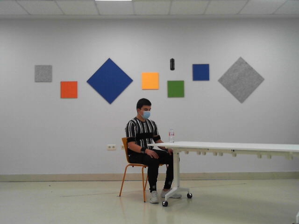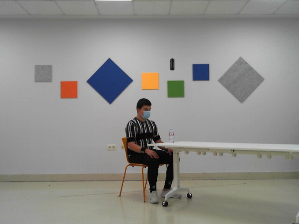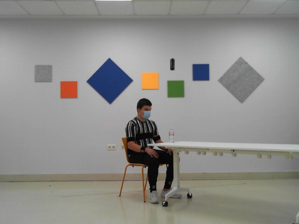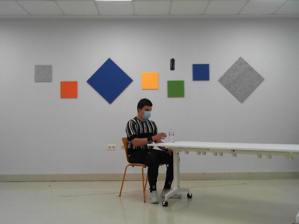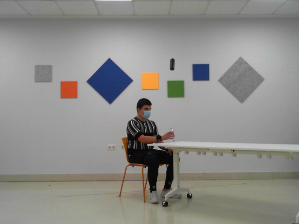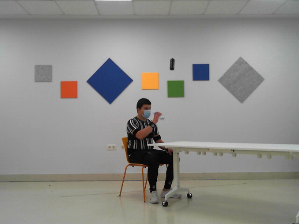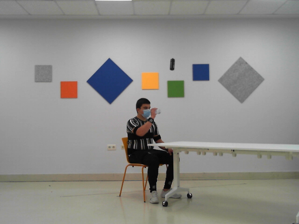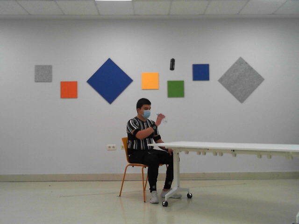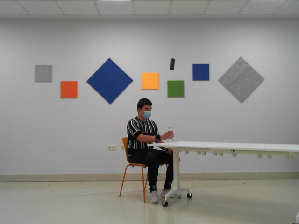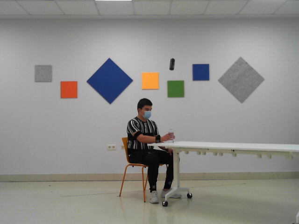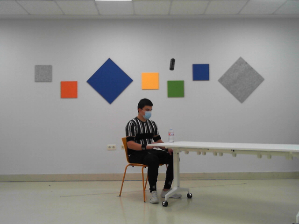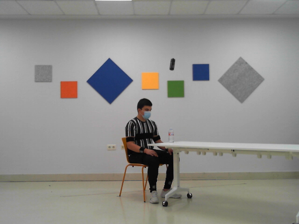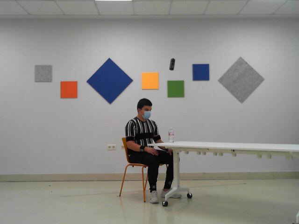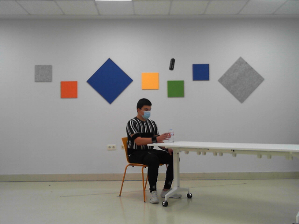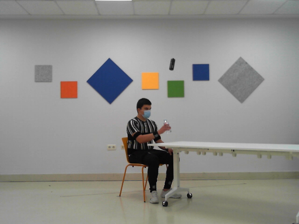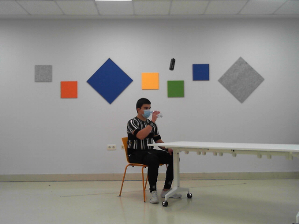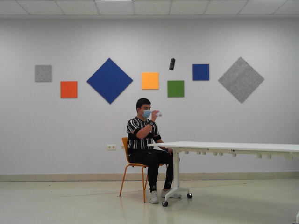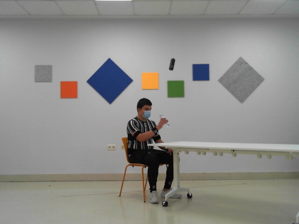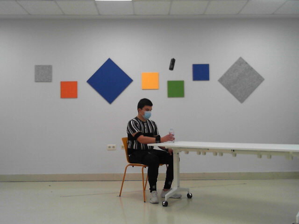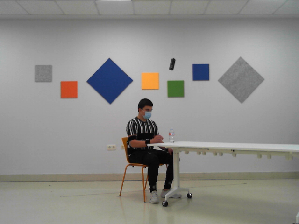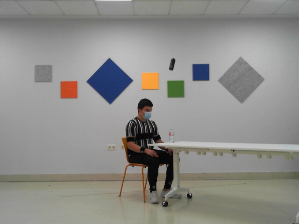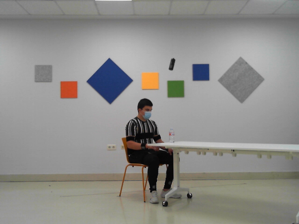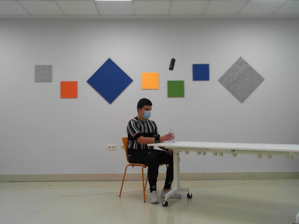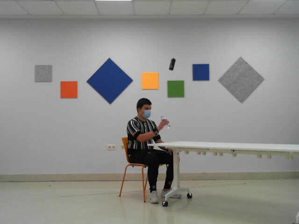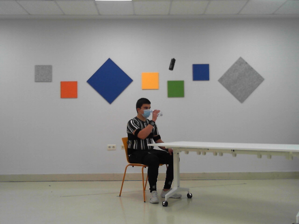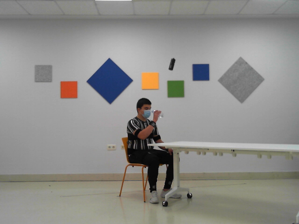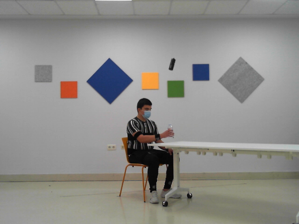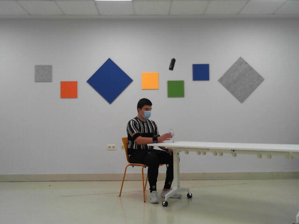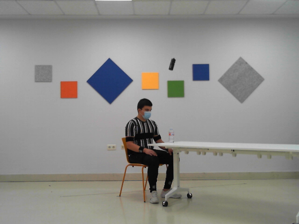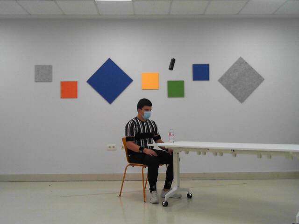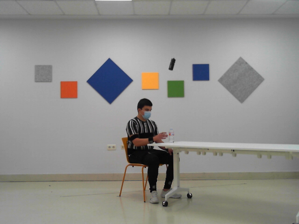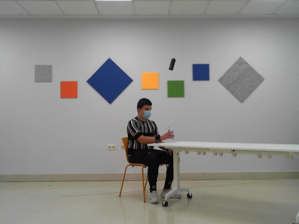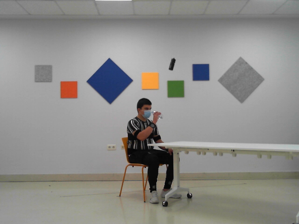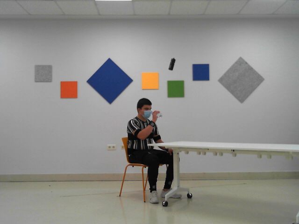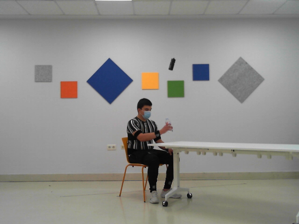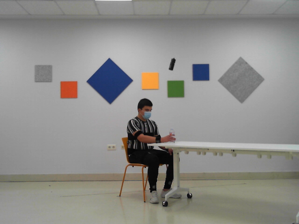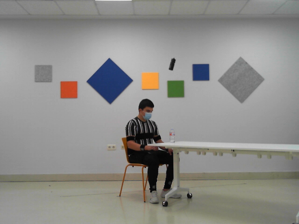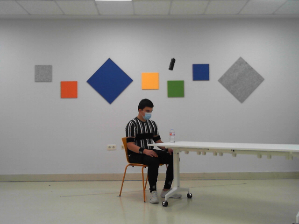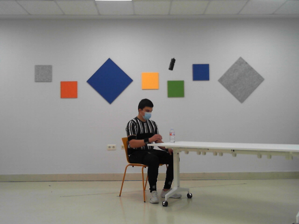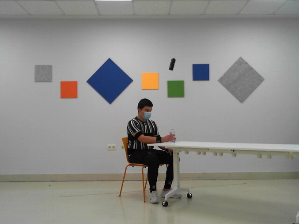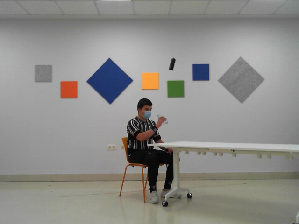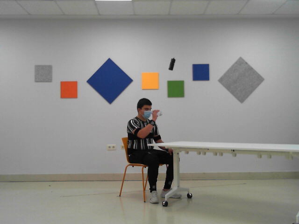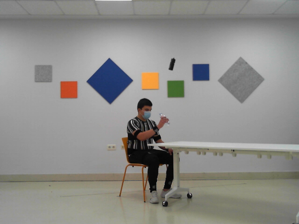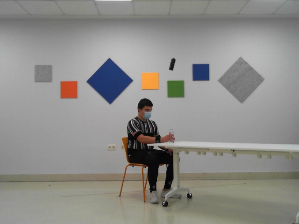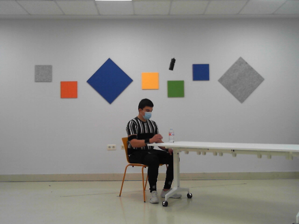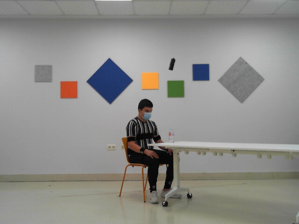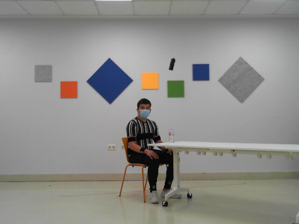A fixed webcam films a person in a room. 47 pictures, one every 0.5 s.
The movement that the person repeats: Drink from a bottle, right hand.
